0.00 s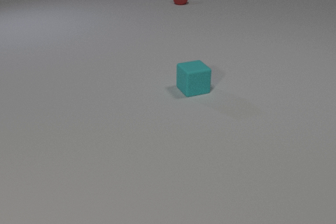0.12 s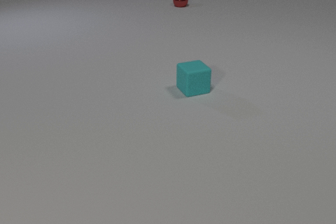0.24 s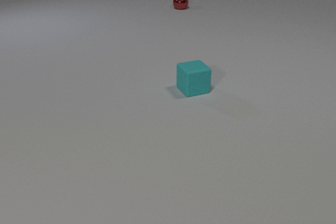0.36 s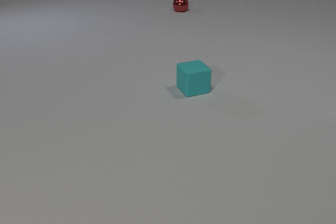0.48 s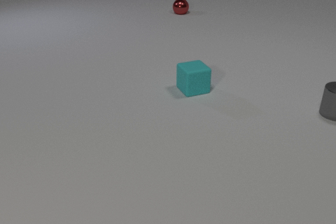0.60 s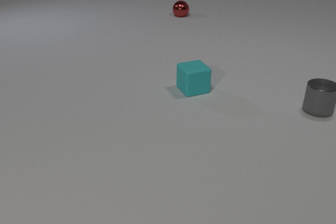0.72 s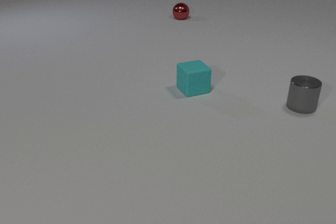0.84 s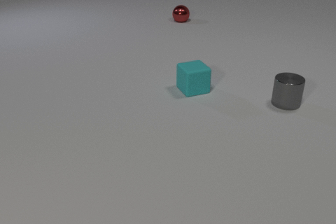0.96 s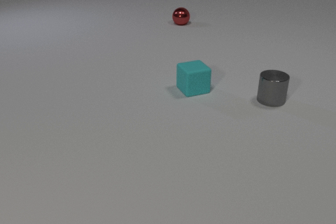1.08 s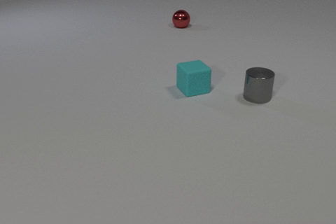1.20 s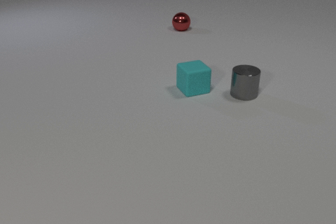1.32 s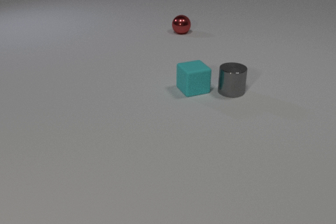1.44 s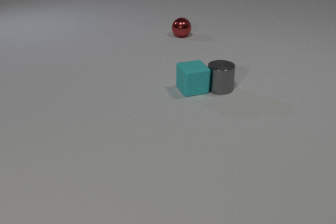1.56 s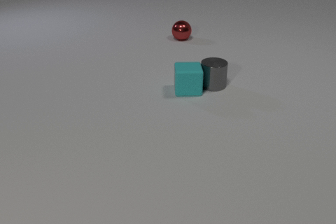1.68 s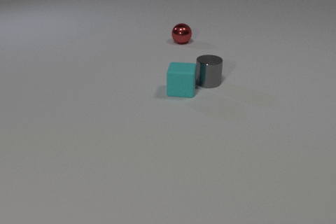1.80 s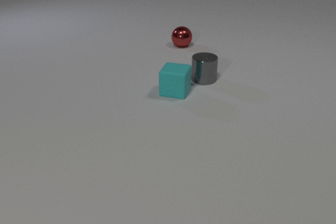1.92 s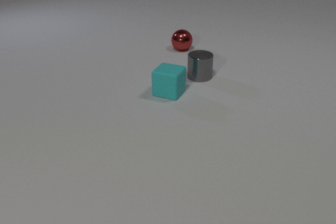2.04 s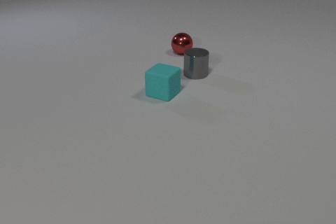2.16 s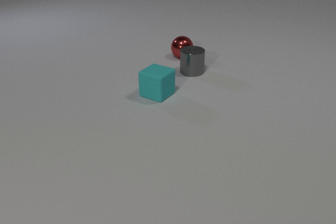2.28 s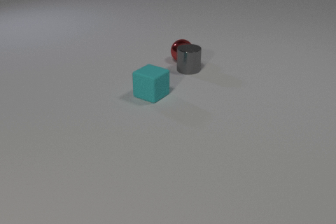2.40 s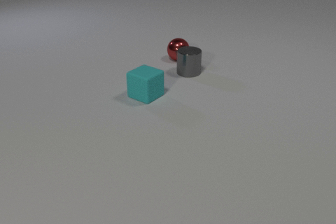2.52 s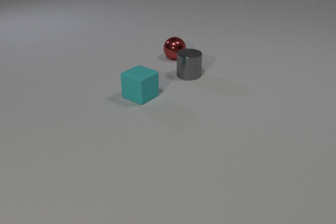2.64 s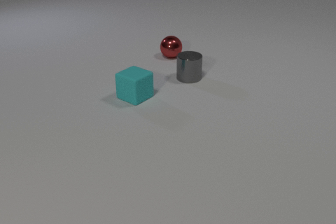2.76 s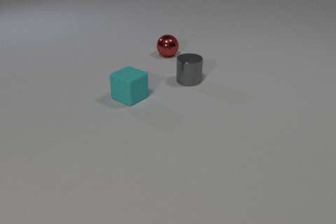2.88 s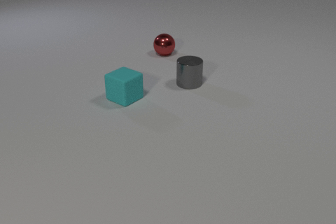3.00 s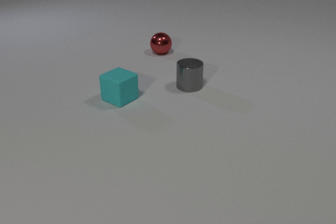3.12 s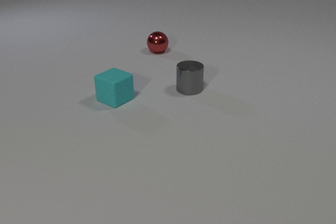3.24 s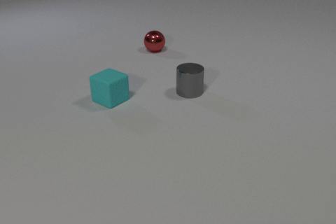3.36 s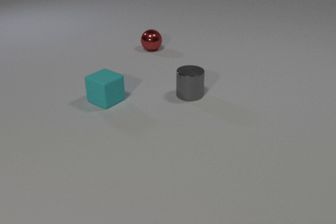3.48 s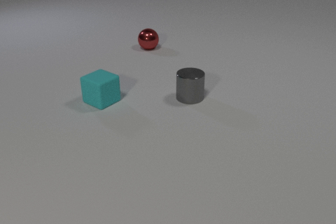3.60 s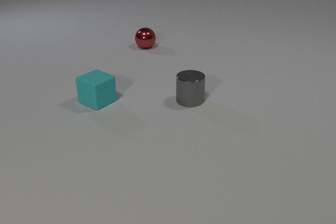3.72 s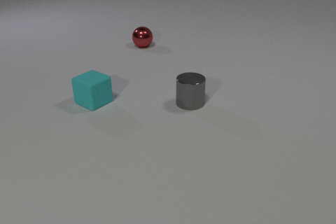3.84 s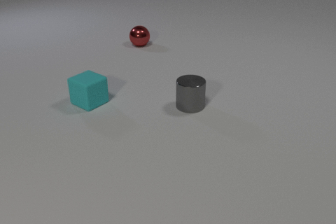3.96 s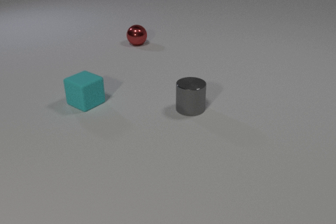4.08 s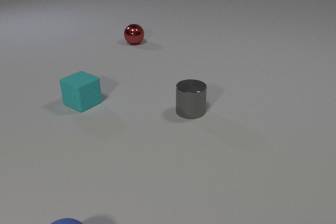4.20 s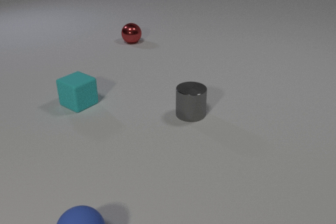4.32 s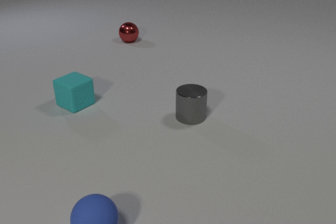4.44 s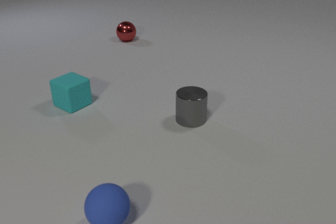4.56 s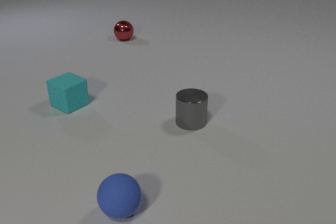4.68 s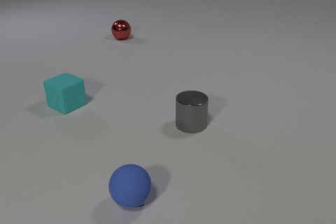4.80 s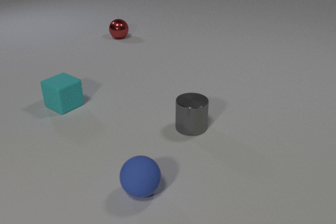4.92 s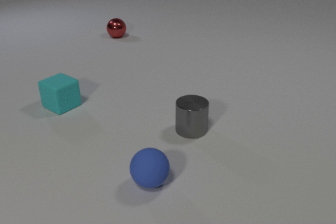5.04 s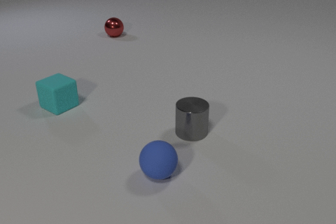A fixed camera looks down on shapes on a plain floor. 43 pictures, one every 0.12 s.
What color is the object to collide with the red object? gray.
What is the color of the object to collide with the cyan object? gray.
What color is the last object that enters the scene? blue.
0.00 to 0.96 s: The gray metal cylinder comes in at the right edge, slides to the left. The red metal sphere rolls toward the camera.
0.96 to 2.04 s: The gray metal cylinder slides to the left and away from the camera. The cyan rubber cube slides to the left, spins so that its near face slides to the left, clockwise seen from above. The red metal sphere rolls toward the camera. The gray metal cylinder and the cyan rubber cube collide.
2.04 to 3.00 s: The gray metal cylinder slides toward the camera. The cyan rubber cube slides to the left. The red metal sphere rolls to the left. The gray metal cylinder and the red metal sphere collide.
3.00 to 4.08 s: The gray metal cylinder slides toward the camera. The cyan rubber cube slides to the left. The red metal sphere rolls away from the camera and to the left. The blue rubber sphere comes in at the bottom edge.
4.08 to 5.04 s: The gray metal cylinder slides toward the camera. The cyan rubber cube slides to the left. The red metal sphere rolls away from the camera and to the left. The blue rubber sphere rolls away from the camera and to the right.
